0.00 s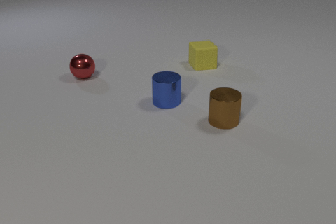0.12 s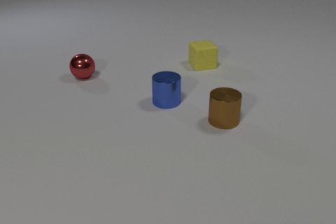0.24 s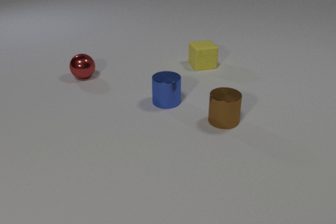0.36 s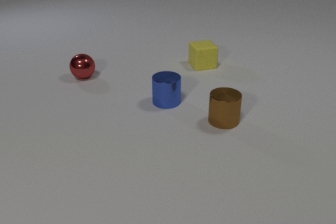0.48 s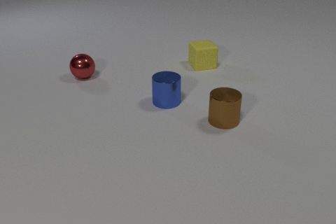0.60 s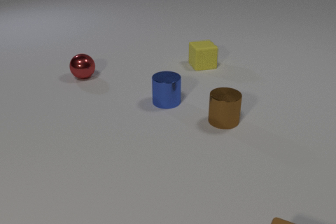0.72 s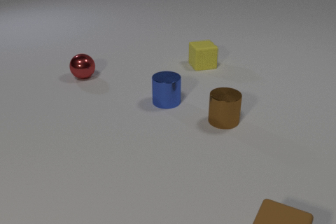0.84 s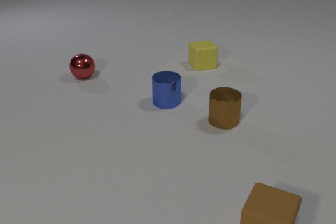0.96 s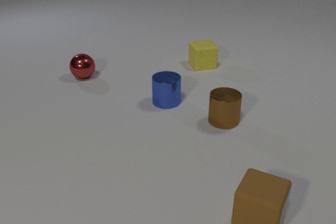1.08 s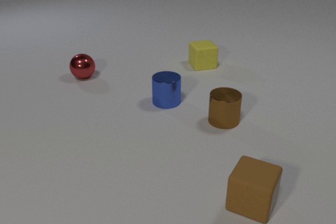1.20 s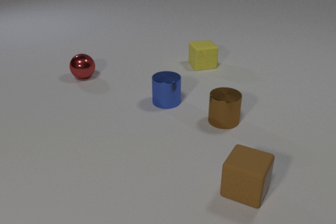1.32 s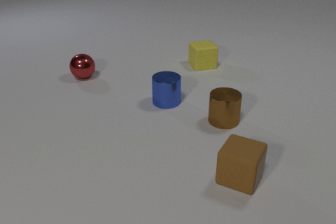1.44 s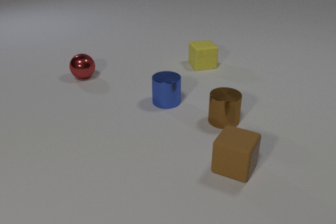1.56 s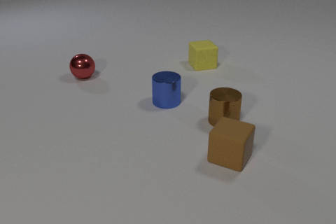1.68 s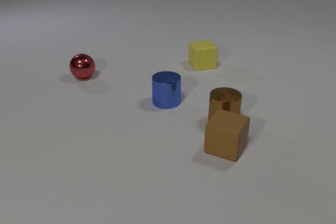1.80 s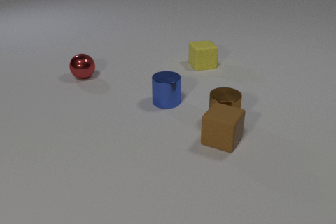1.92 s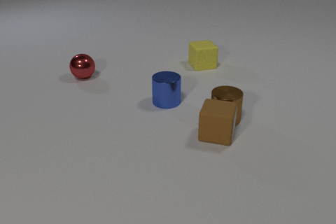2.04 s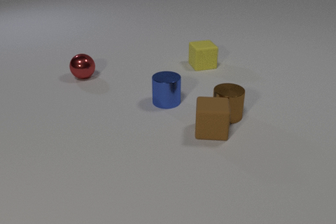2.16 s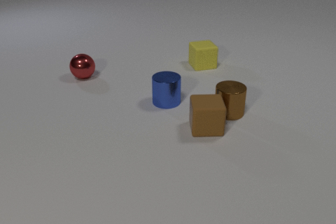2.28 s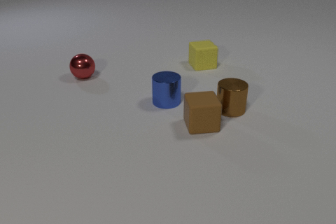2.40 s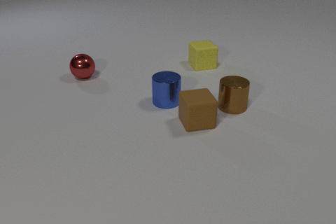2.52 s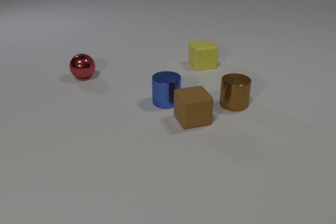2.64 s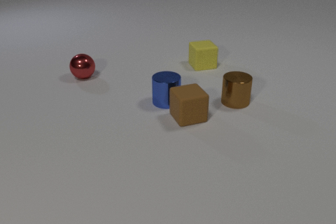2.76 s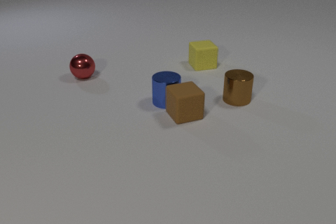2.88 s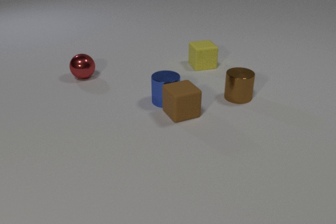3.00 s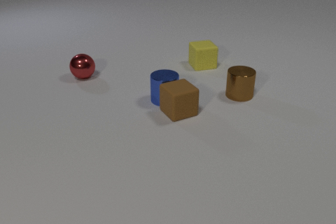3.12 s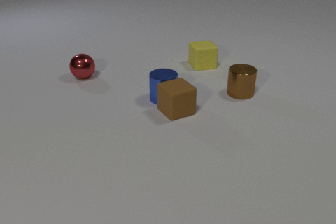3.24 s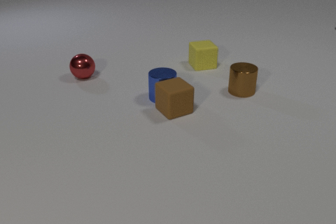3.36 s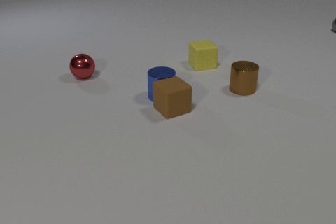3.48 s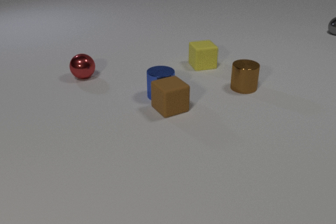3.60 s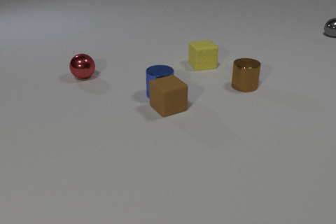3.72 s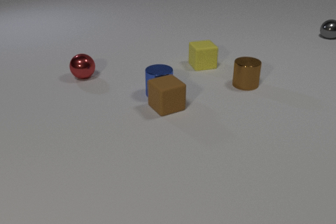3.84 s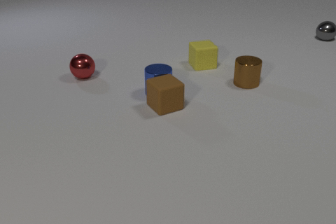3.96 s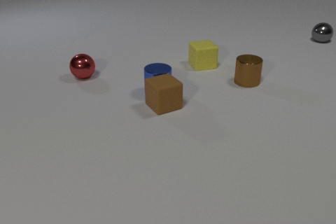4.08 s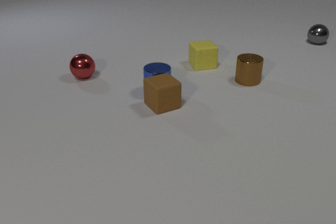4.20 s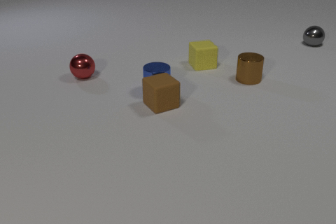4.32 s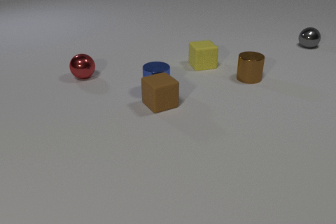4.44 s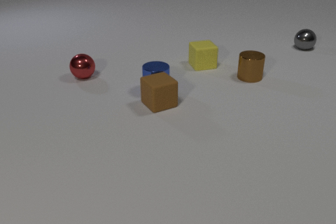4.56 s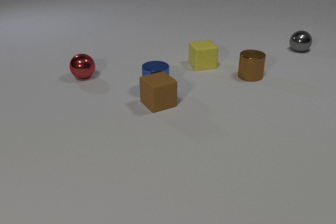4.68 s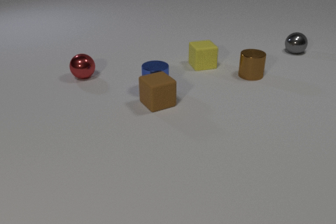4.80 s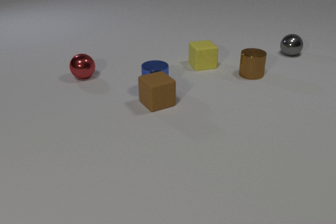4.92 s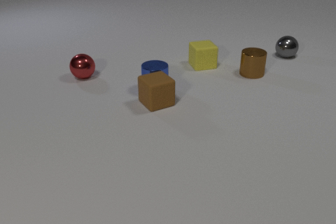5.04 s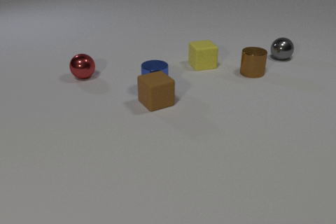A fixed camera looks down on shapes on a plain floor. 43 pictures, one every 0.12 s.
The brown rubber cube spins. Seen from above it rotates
counterclockwise.
The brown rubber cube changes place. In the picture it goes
away from the camera.
0.00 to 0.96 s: The brown rubber cube comes in at the bottom edge, slides away from the camera and to the left.
0.96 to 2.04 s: The brown rubber cube slides away from the camera, spins counterclockwise seen from above by about 30 degrees, its near face sliding to the right. The brown metal cylinder slides away from the camera. The brown rubber cube and the brown metal cylinder collide.
2.04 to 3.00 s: The brown rubber cube slides away from the camera and to the left, spins so that its near face slides to the right, counterclockwise seen from above. The brown metal cylinder slides away from the camera. The brown rubber cube and the blue metal cylinder collide.
3.00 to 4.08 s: The brown rubber cube slides to the left and away from the camera. The brown metal cylinder slides away from the camera. The gray metal sphere comes in at the right edge, rolls toward the camera and to the left. The blue metal cylinder slides away from the camera and to the left.
4.08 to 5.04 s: The brown rubber cube slides to the left. The brown metal cylinder slides away from the camera. The gray metal sphere rolls toward the camera and to the left. The blue metal cylinder slides away from the camera.
How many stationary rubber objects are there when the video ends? 1.
What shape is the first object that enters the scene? cube.
Are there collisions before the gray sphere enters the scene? yes.
